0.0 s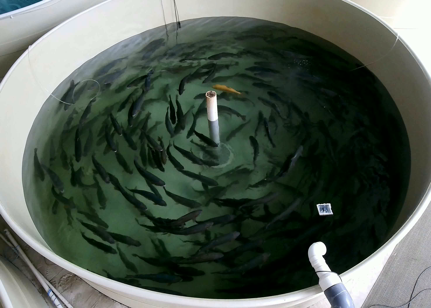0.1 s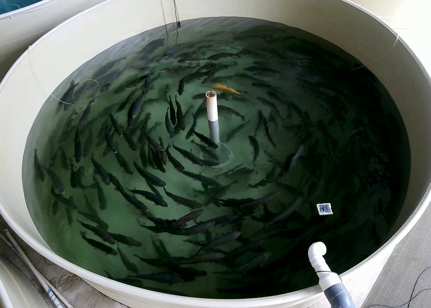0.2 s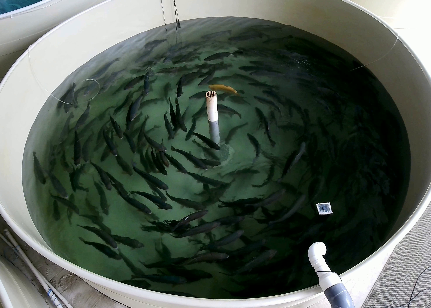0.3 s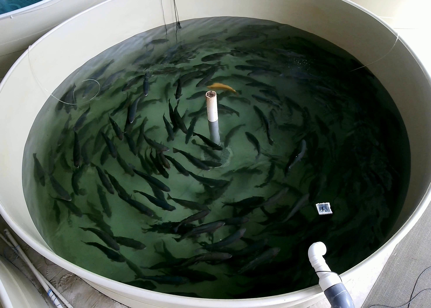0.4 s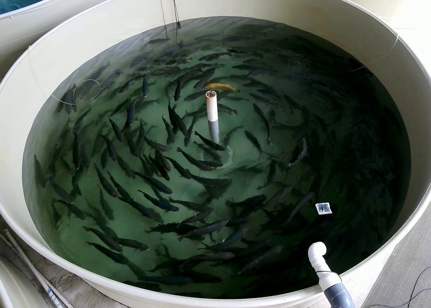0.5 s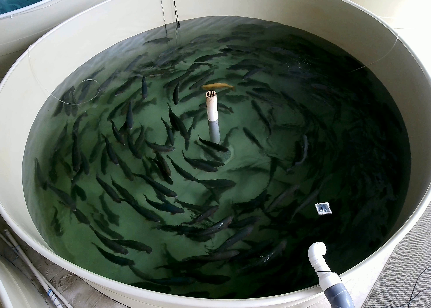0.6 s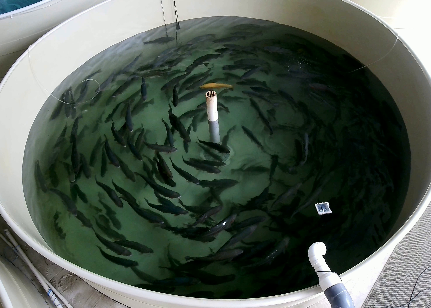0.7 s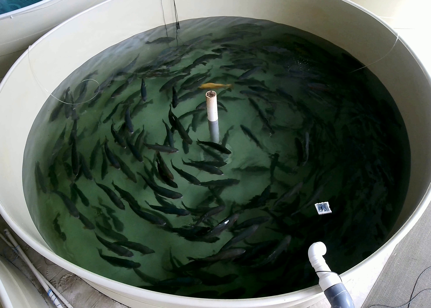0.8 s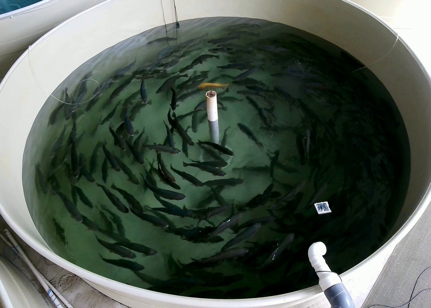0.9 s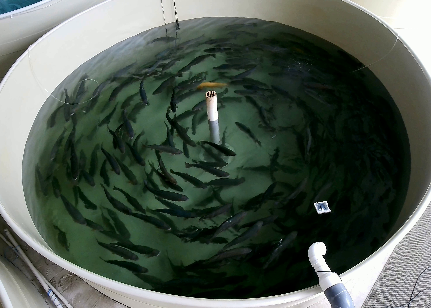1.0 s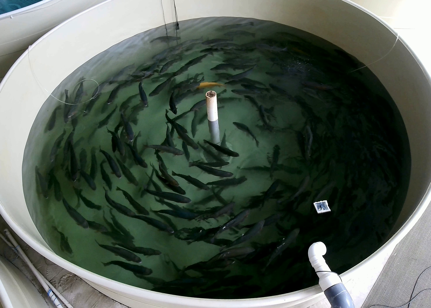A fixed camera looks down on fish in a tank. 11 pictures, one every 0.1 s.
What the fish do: Normal cruising.
